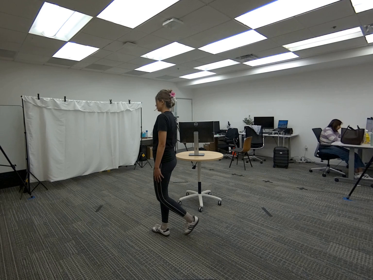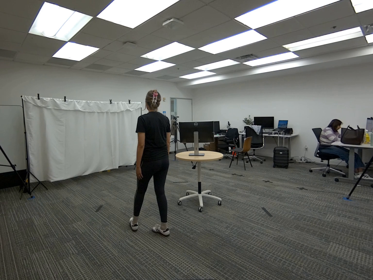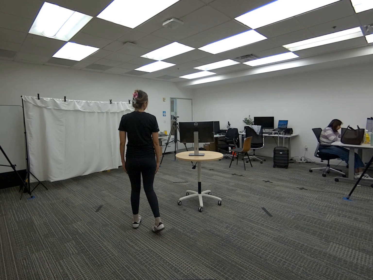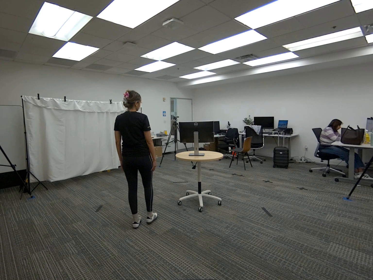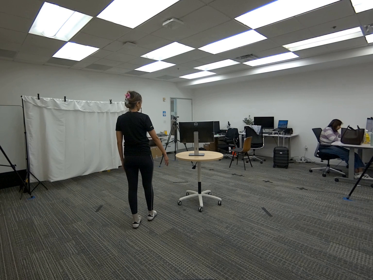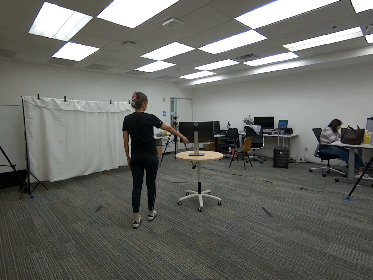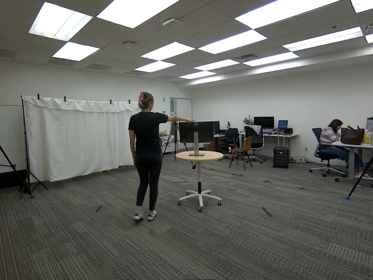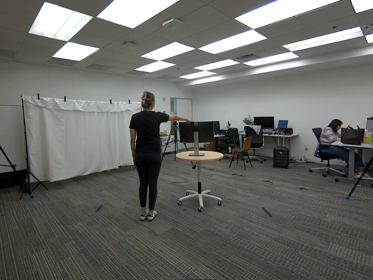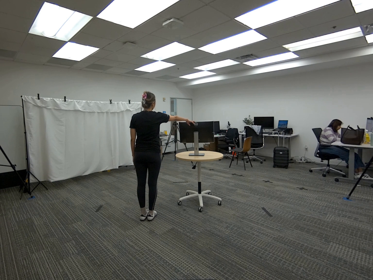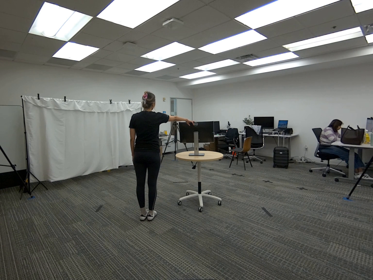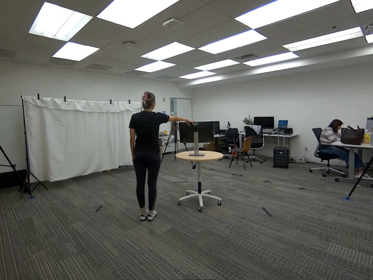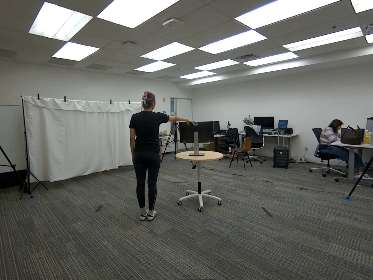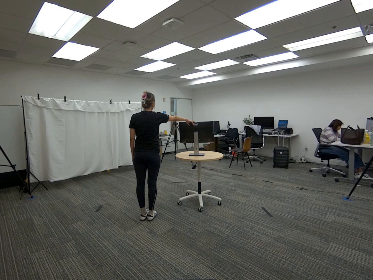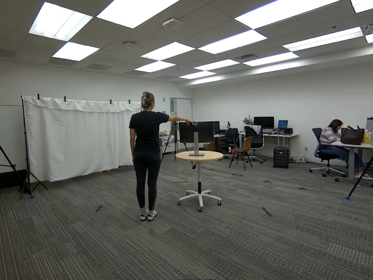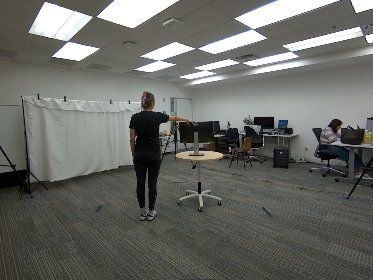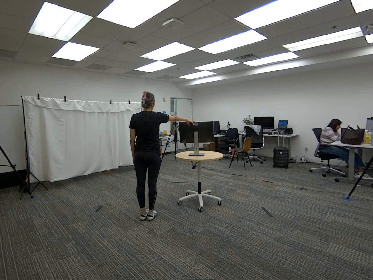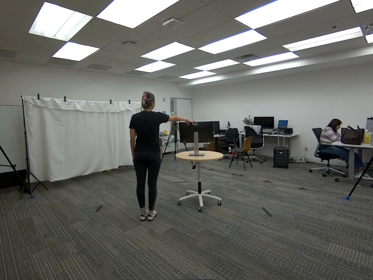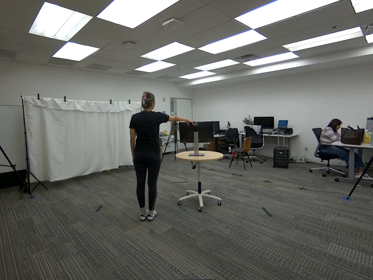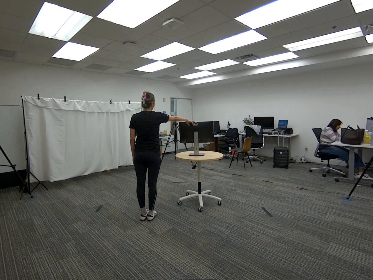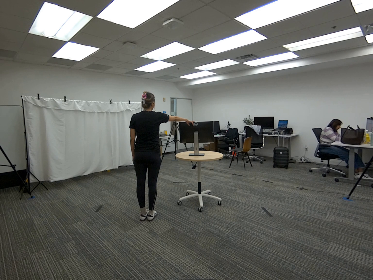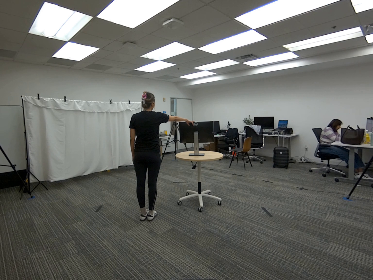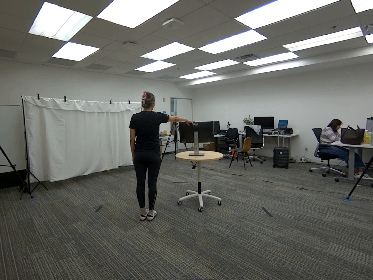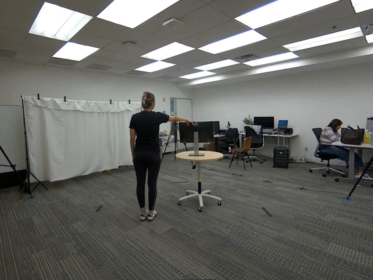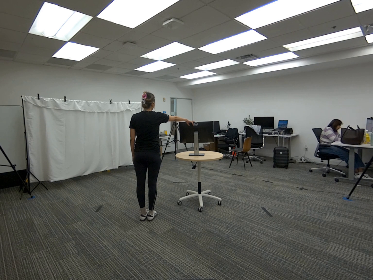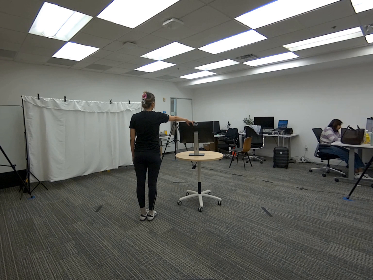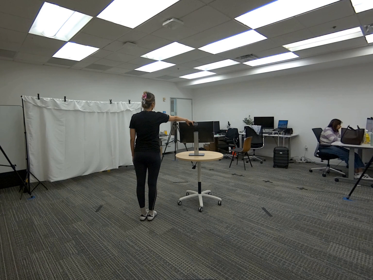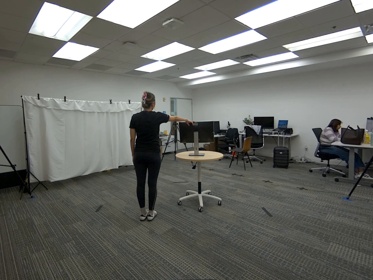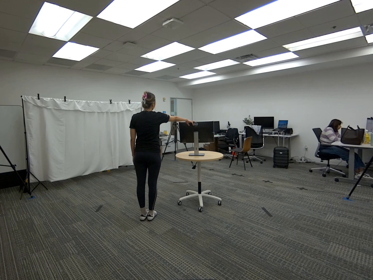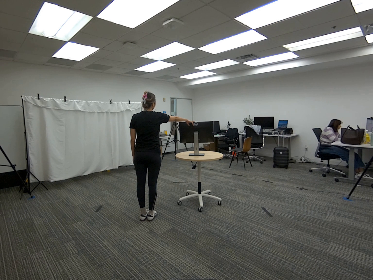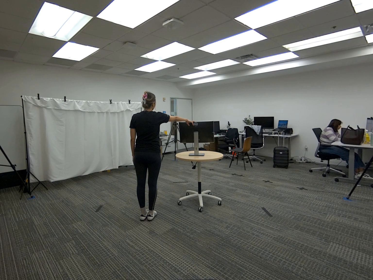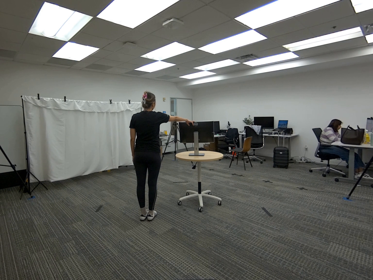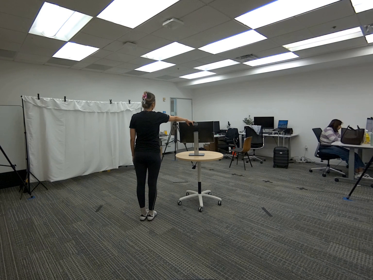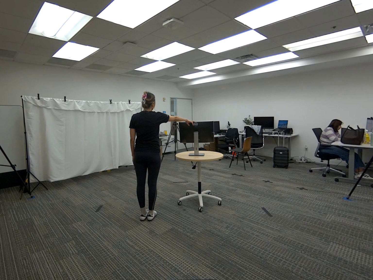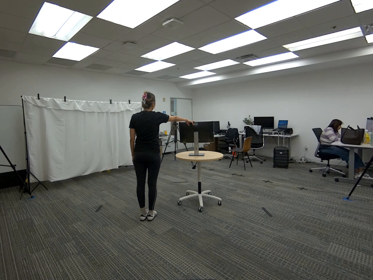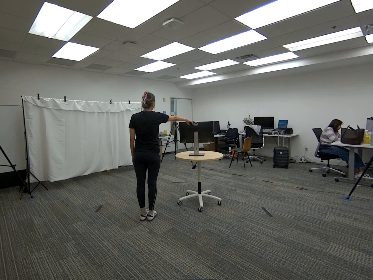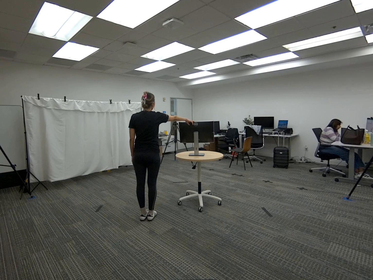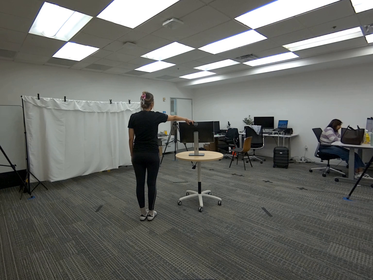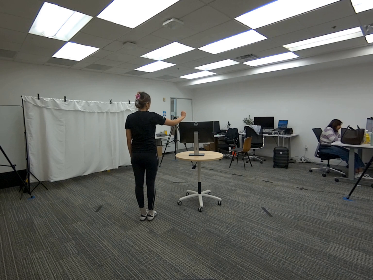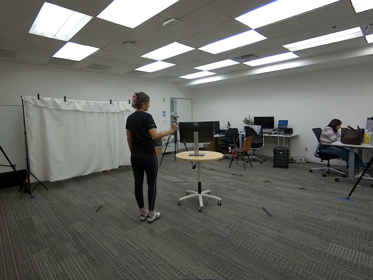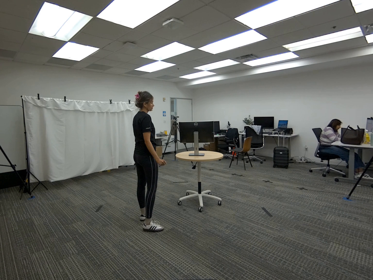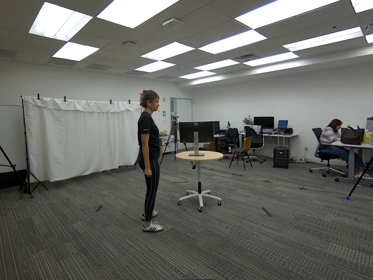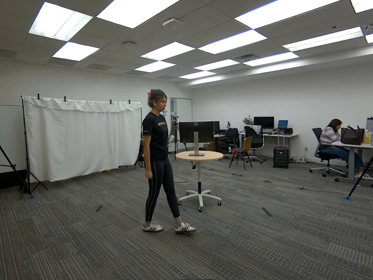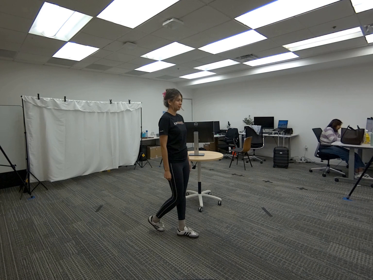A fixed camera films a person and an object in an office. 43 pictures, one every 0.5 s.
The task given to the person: Walk over to the monitor on the round table and touch the monitor. Step away when complete.
